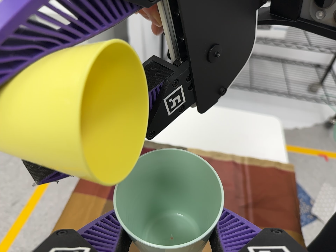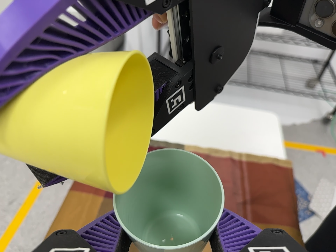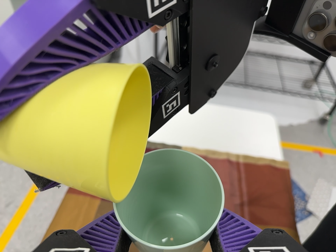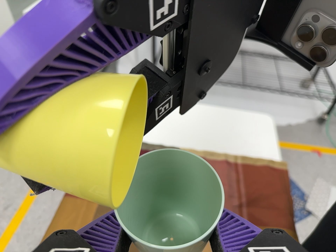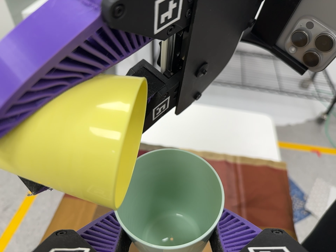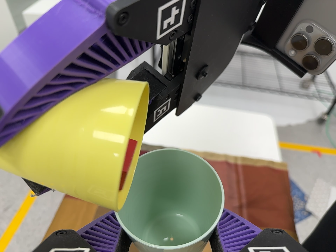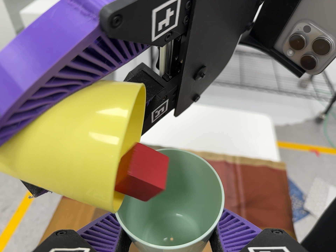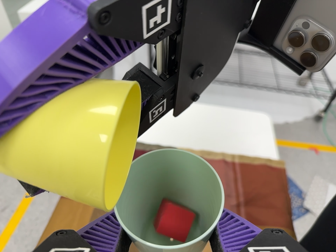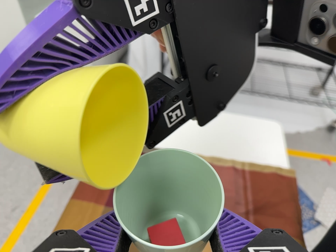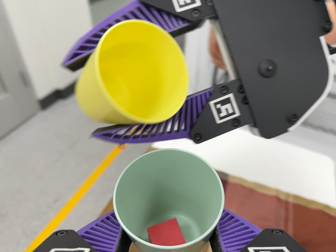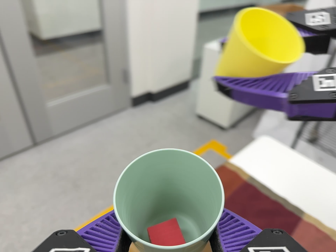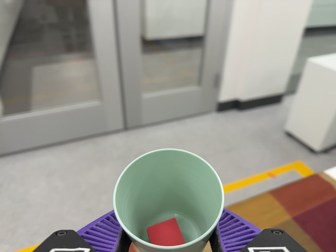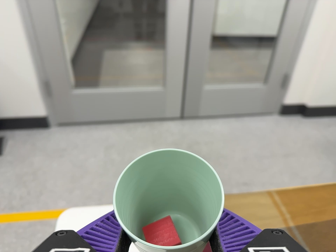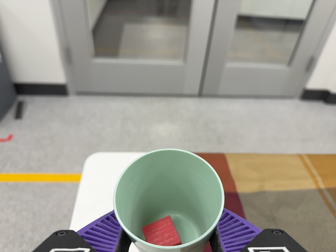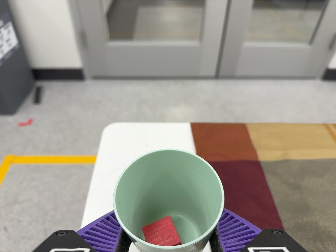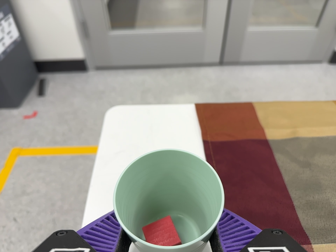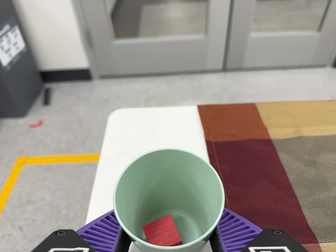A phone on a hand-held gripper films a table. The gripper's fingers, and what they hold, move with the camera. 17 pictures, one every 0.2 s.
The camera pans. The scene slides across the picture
to the right.
The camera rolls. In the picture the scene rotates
clockwise.
0.0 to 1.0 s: The camera keeps its place and its aim.
1.0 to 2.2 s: The scene slides to the right, as the camera pans about 45 degrees to its left. It travels toward the bottom of its view, to its left and backward, about 12 cm. Its aim tips toward the top of its view by about 10 degrees. It rolls about its line of sight by about 35 degrees, and the scene rotates clockwise.
2.2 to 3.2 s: The camera pans to its left by about 20 degrees. It travels toward the bottom of its view and to its left, about 16 cm, so close, fixed things drift upward. It rolls about its line of sight by about 10 degrees, and the scene rotates clockwise.
The film runs forward here.
